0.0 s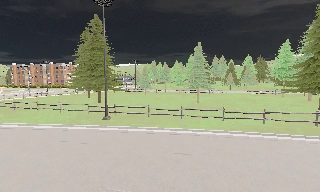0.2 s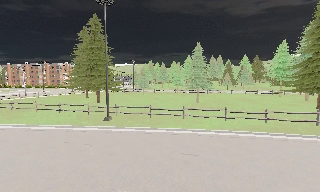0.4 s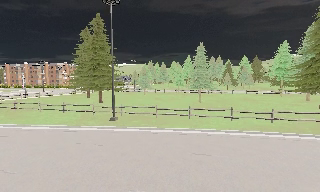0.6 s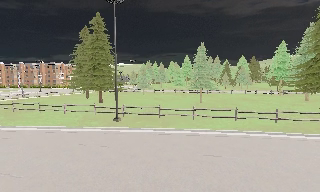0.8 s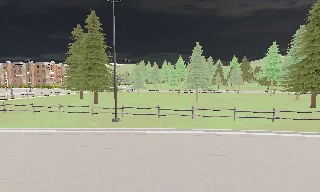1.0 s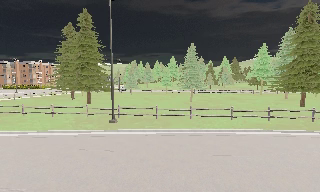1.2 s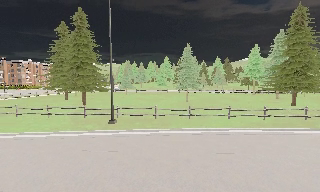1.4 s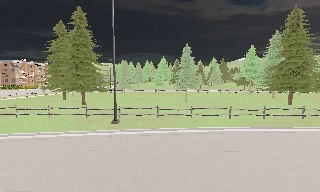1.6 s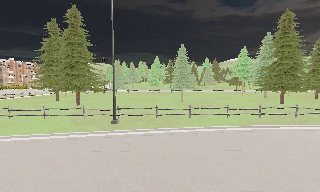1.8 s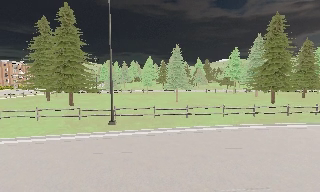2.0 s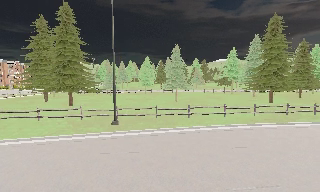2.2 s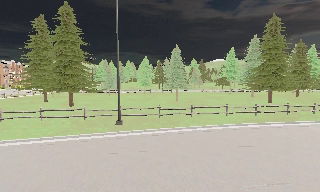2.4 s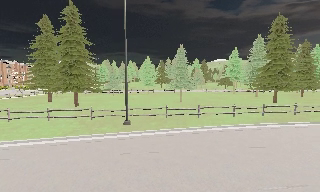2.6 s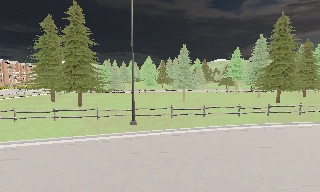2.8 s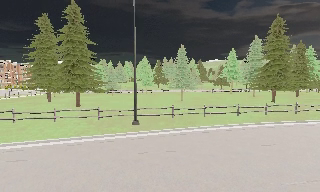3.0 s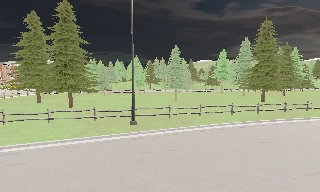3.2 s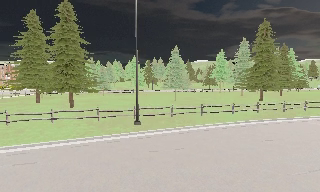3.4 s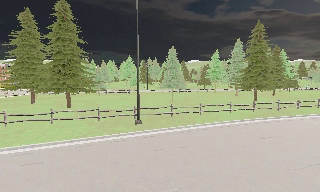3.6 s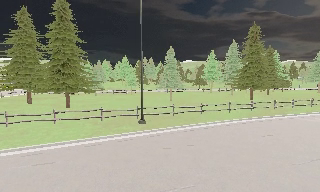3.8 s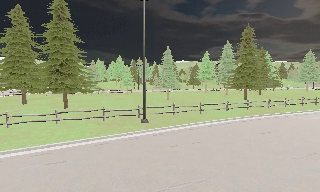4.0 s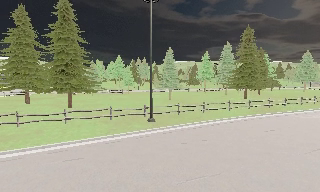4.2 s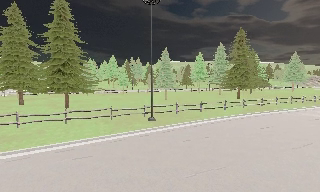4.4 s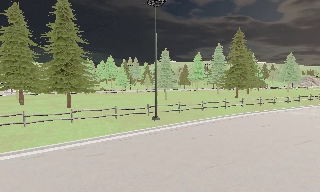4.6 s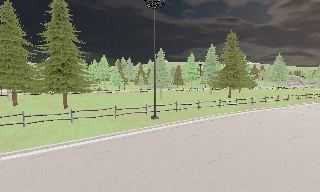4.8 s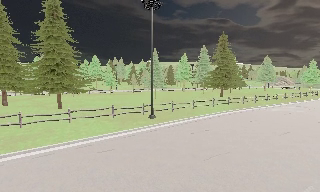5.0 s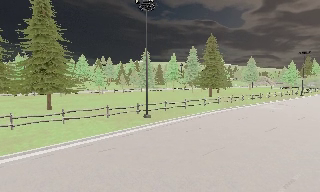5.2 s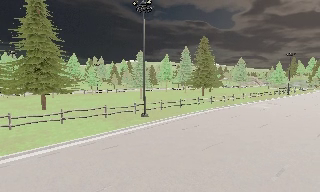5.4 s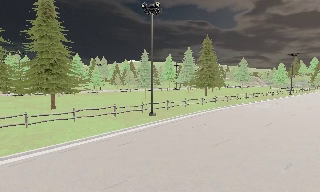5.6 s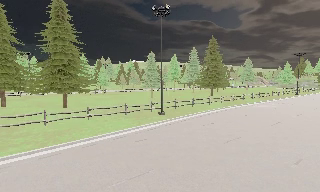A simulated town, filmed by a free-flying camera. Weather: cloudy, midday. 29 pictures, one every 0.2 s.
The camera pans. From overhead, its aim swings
clockwise.
0.0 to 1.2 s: The camera pans to its right, which is clockwise from overhead, by about 10 degrees. It travels to its left, about 4 m.
1.2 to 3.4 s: The camera pans to its right, which is clockwise from overhead, by about 15 degrees. It travels to its left, about 7 m.
3.4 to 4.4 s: The camera travels to its left and backward, about 4 m, so close, fixed things drift to the right.
4.4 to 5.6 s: The camera pans to its right, which is clockwise from overhead, by about 10 degrees. It travels to its left and backward, about 5 m.
The film runs backward here.
